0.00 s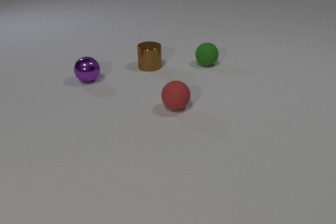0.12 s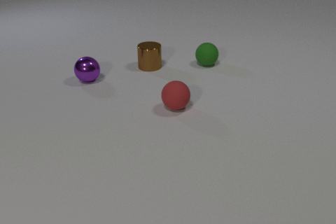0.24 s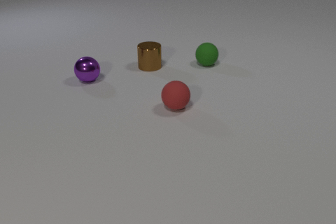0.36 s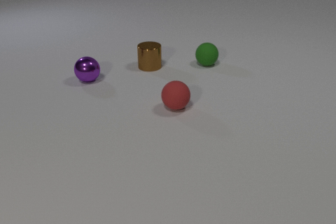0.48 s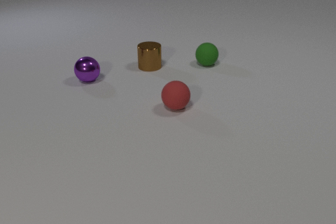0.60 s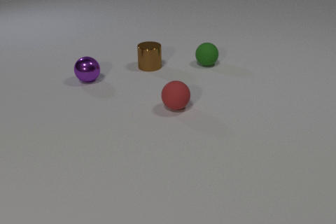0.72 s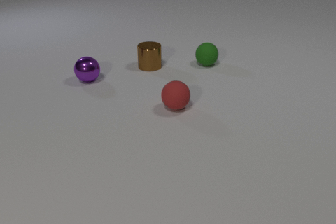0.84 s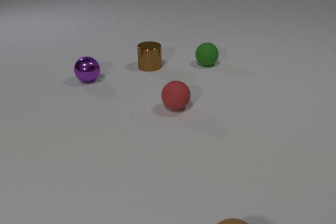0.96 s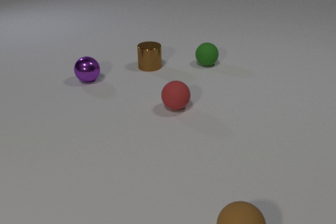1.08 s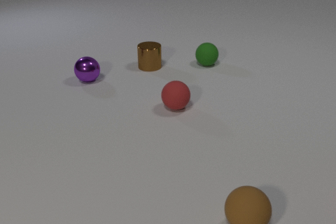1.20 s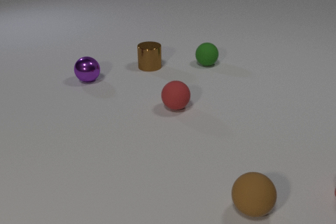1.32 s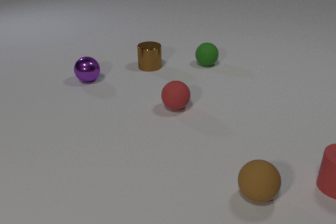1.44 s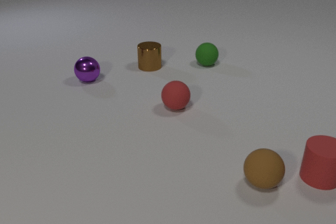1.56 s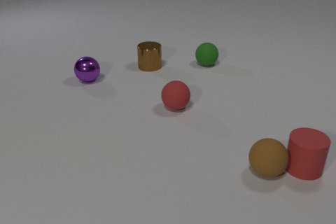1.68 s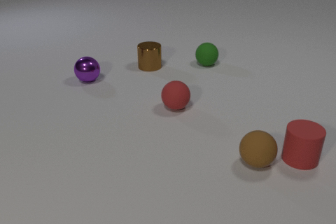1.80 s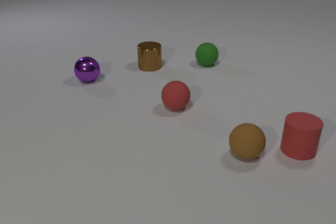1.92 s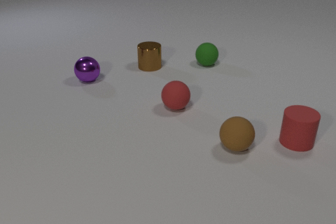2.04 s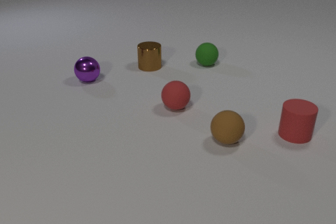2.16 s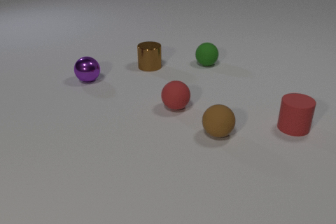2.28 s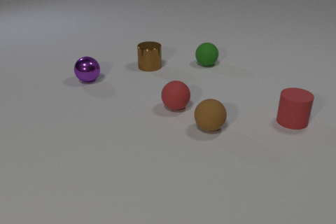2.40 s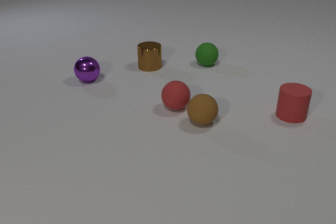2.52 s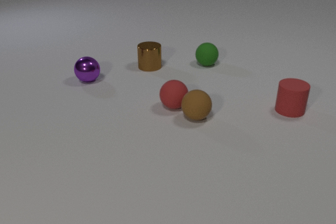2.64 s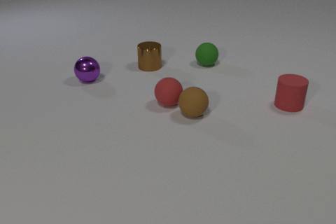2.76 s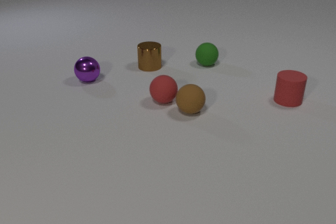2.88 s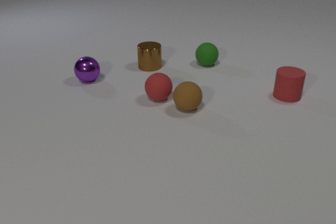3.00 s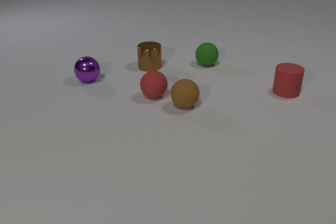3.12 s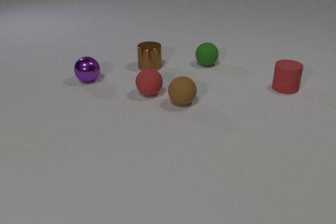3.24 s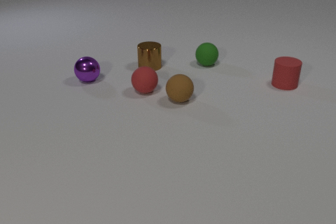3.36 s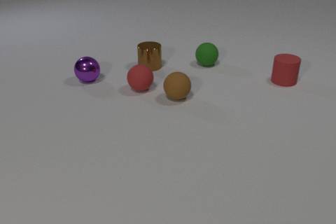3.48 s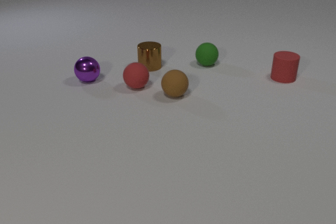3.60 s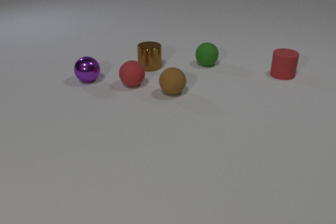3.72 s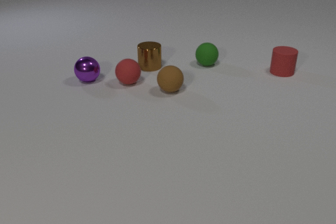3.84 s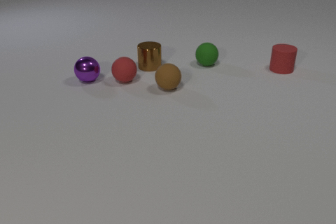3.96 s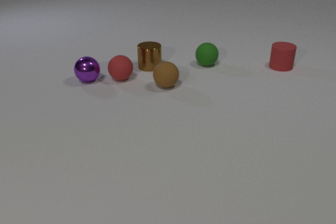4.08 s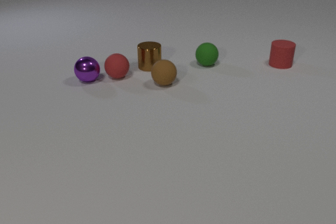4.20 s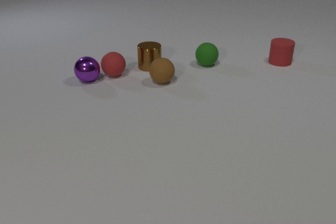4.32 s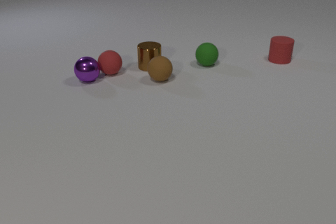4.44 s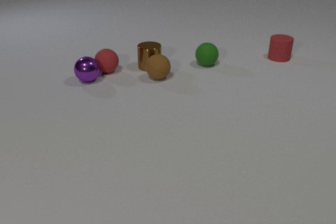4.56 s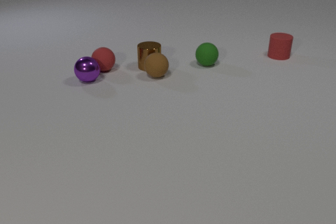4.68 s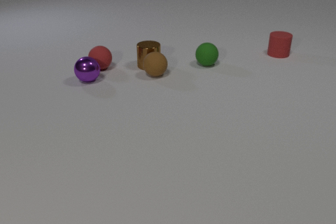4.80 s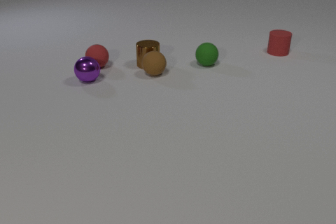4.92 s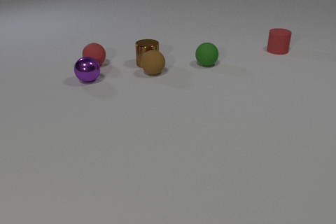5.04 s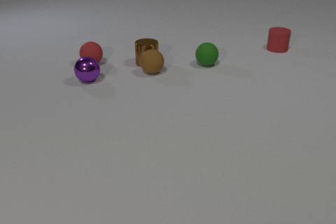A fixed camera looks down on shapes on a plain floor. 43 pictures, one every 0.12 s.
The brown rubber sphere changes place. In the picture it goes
away from the camera.
The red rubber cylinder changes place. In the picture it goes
away from the camera.
0.00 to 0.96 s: The brown rubber sphere comes in at the bottom edge, rolls away from the camera.
0.96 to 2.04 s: The brown rubber sphere rolls away from the camera. The red rubber cylinder comes in at the right edge, slides away from the camera and to the left. The brown rubber sphere and the red rubber cylinder collide.
2.04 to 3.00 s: The brown rubber sphere rolls away from the camera and to the left. The red rubber cylinder slides away from the camera. The red rubber sphere rolls away from the camera and to the left. The brown rubber sphere and the red rubber sphere collide.
3.00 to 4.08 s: The brown rubber sphere rolls away from the camera and to the left. The red rubber cylinder slides away from the camera. The red rubber sphere rolls away from the camera and to the left.
4.08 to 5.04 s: The brown rubber sphere rolls away from the camera and to the left. The red rubber cylinder slides away from the camera. The red rubber sphere rolls away from the camera and to the left. The brown metal cylinder slides away from the camera. The brown rubber sphere and the brown metal cylinder collide.
Are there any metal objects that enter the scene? no.
What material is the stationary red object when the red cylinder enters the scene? rubber.
What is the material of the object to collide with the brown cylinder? rubber.
